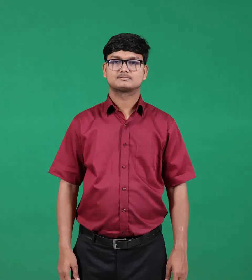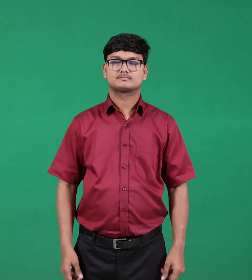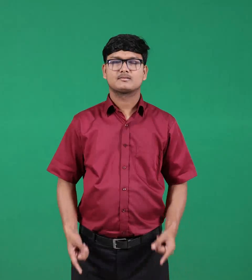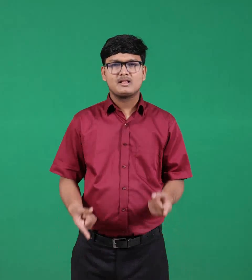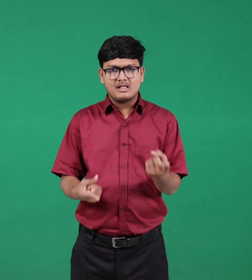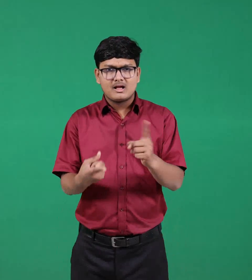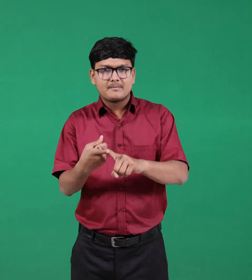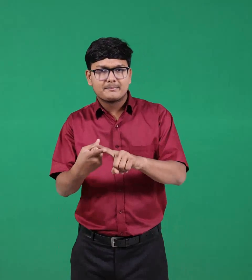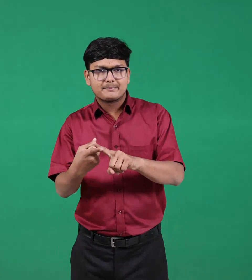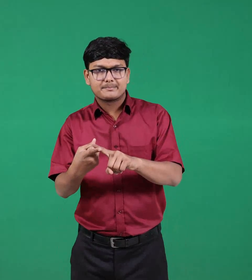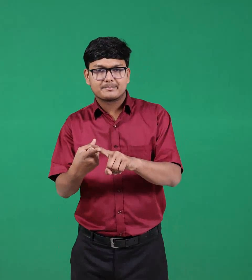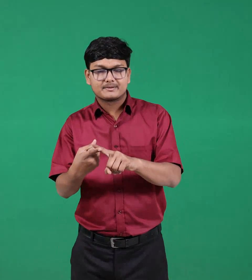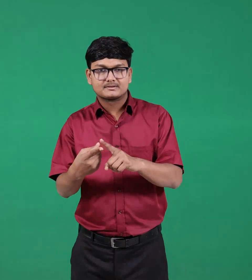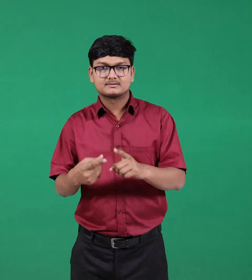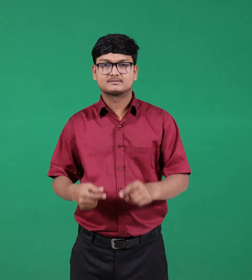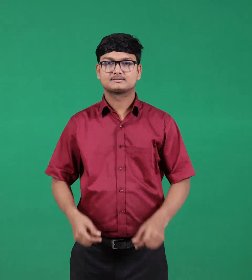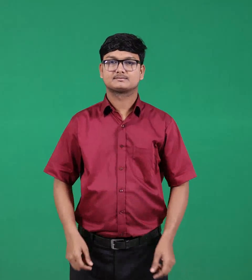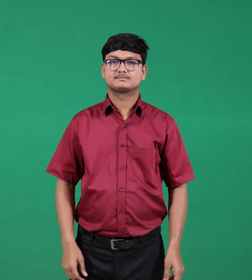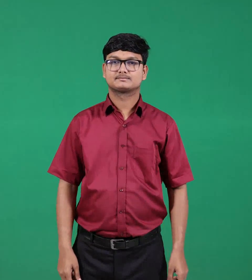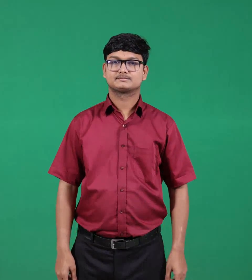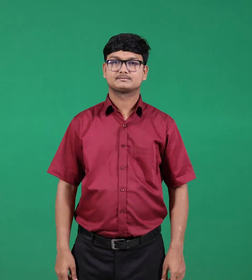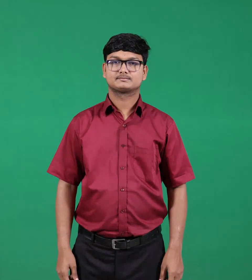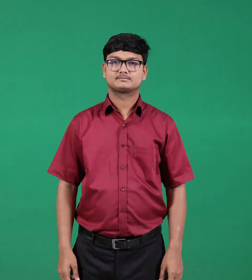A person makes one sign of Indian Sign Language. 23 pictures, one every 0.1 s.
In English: happen
